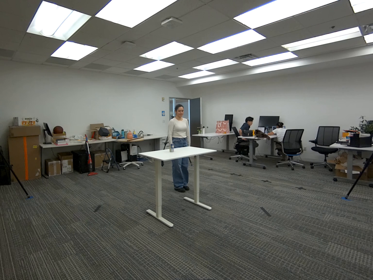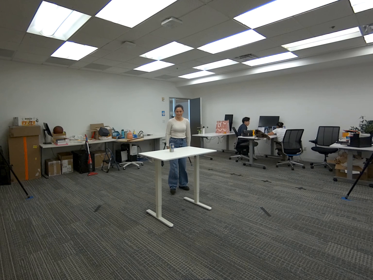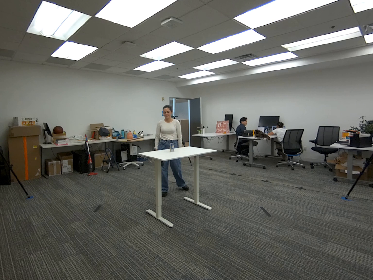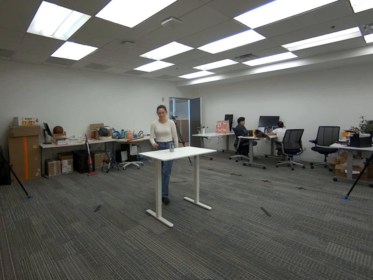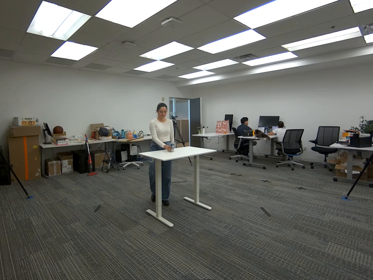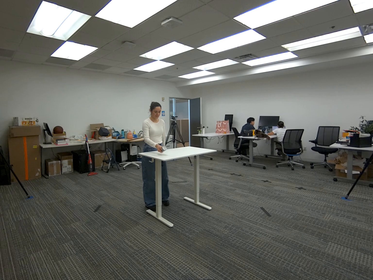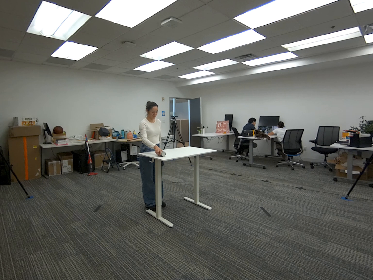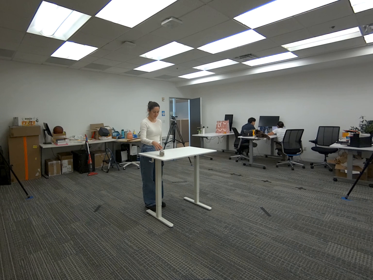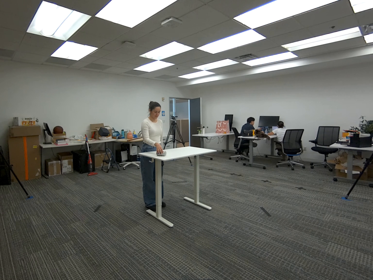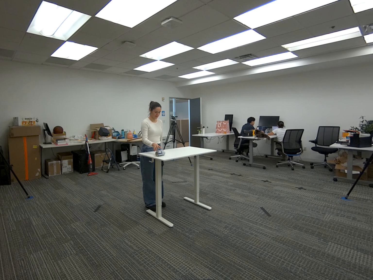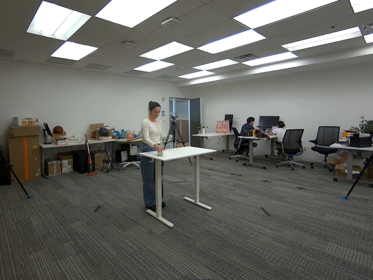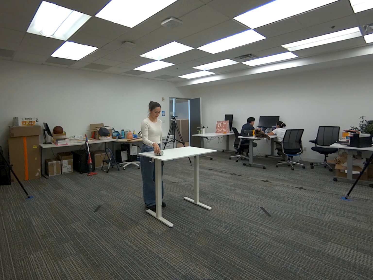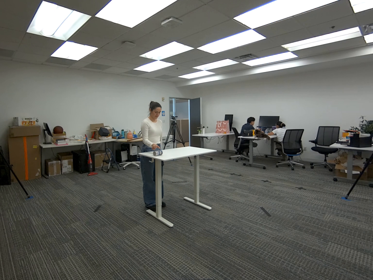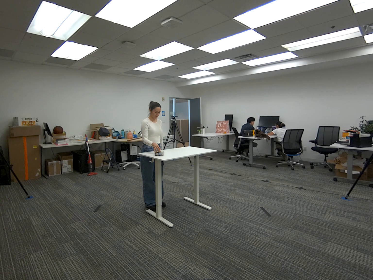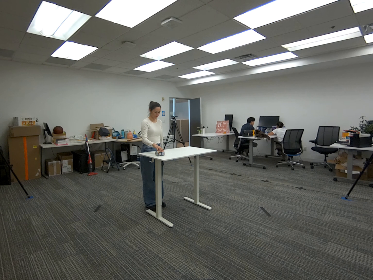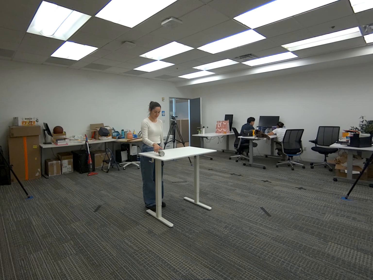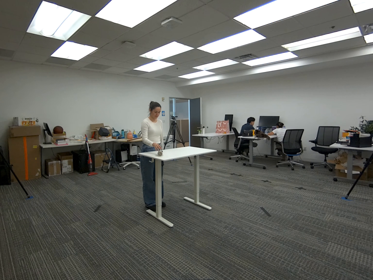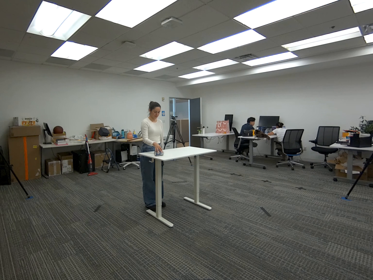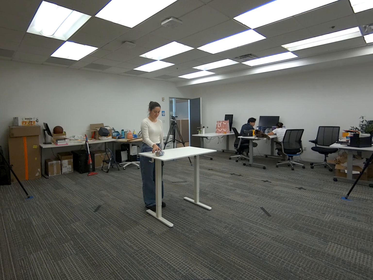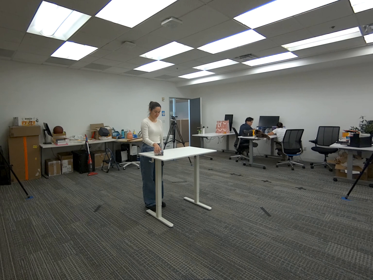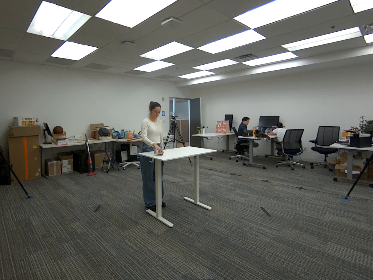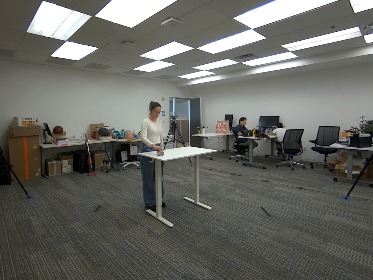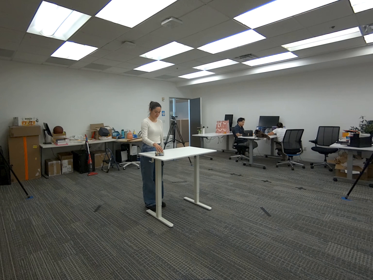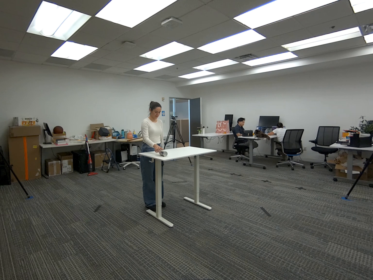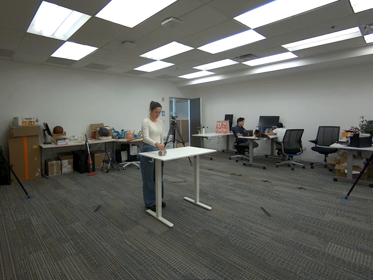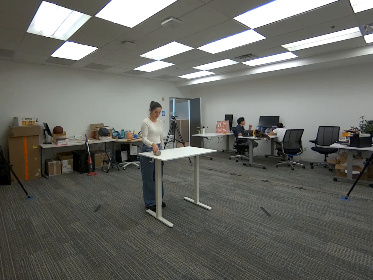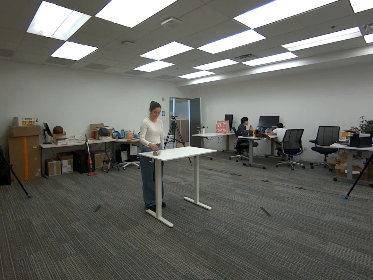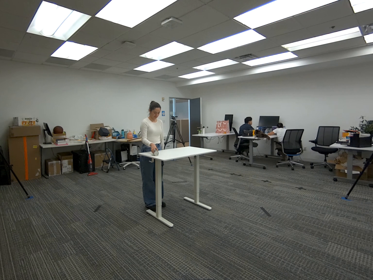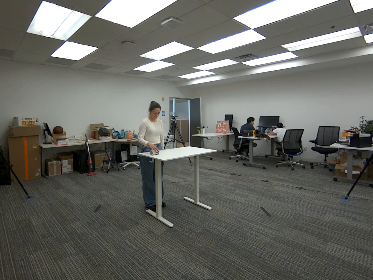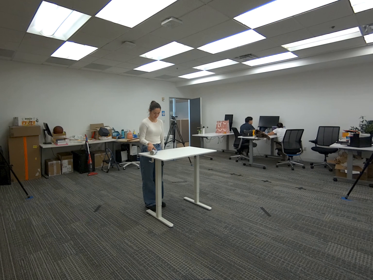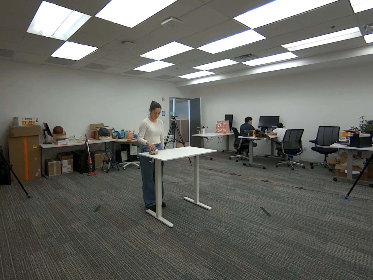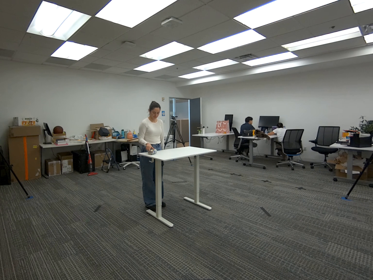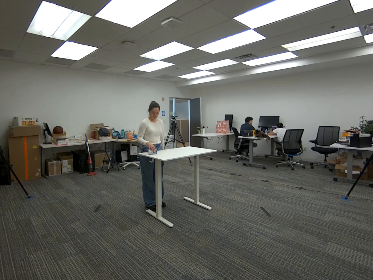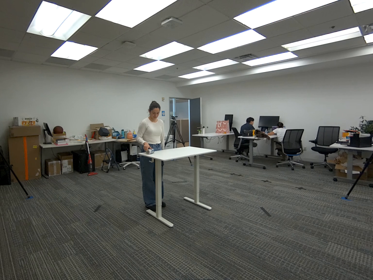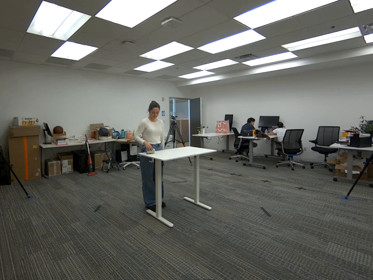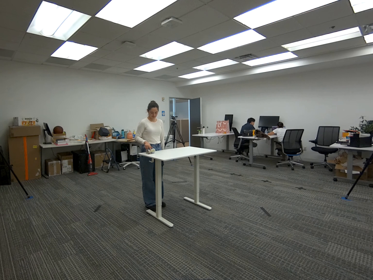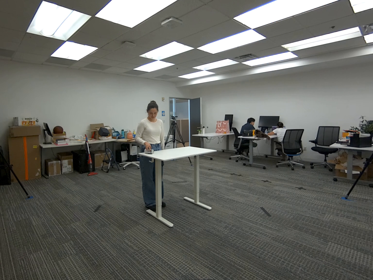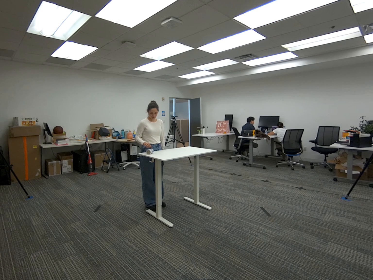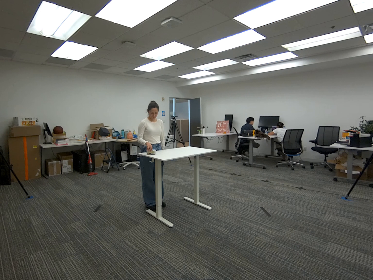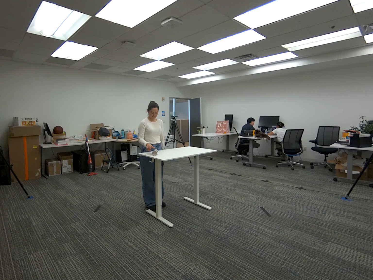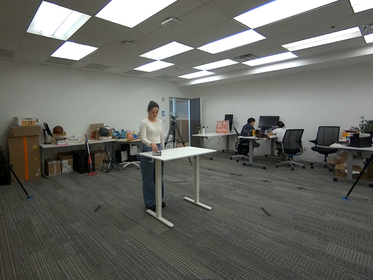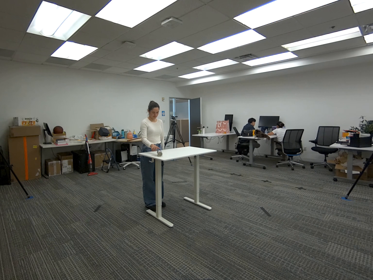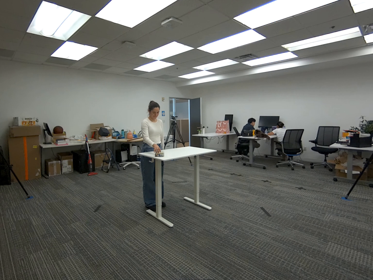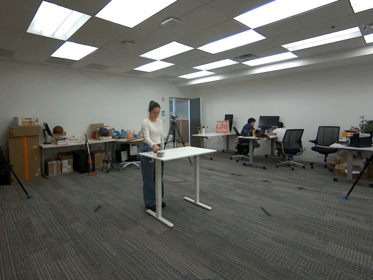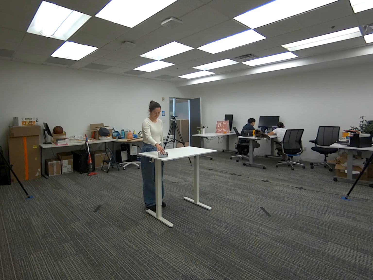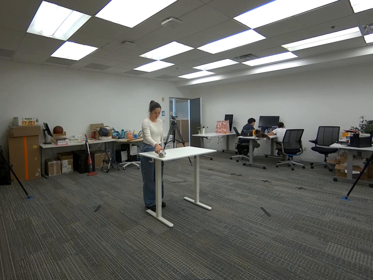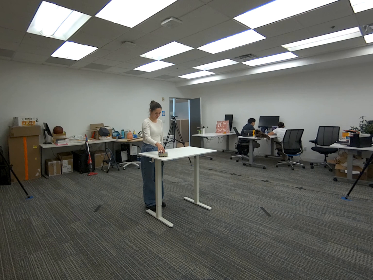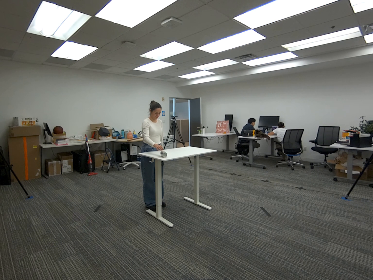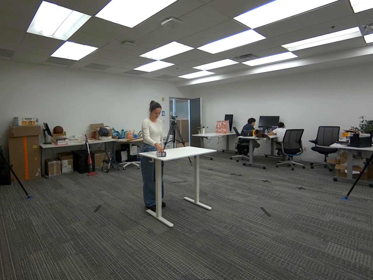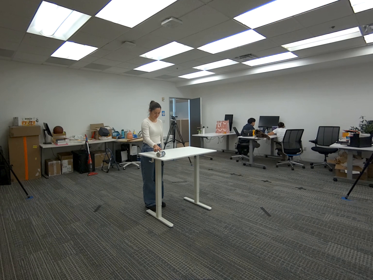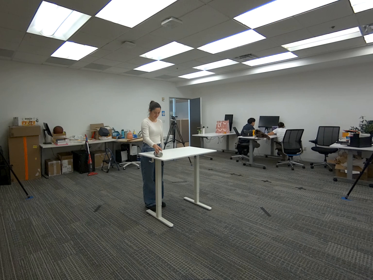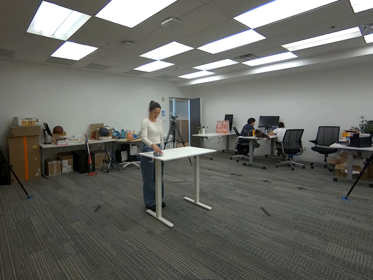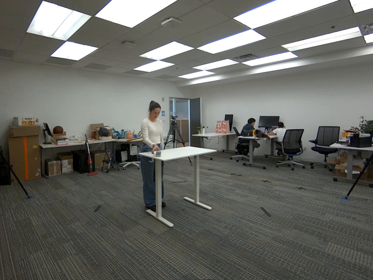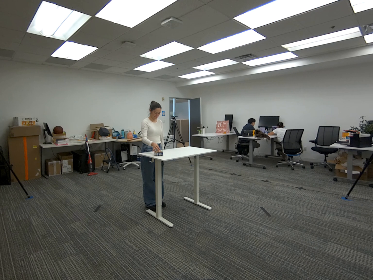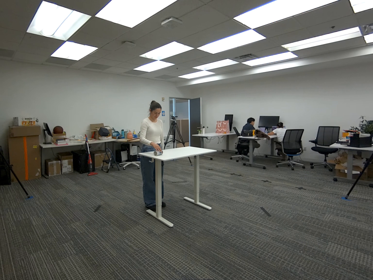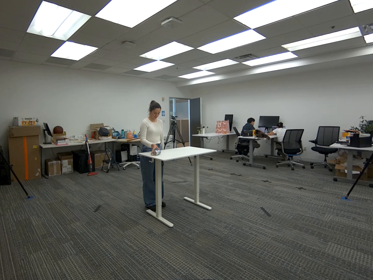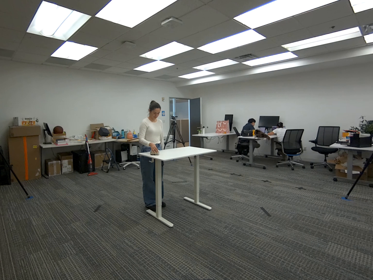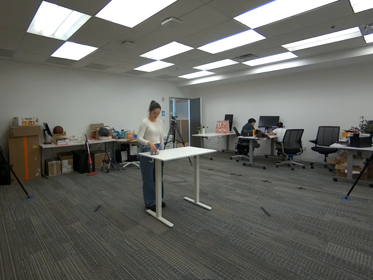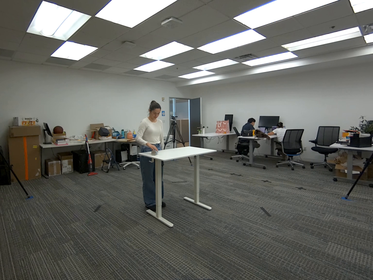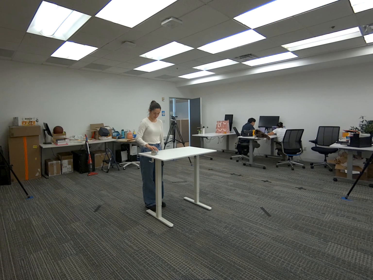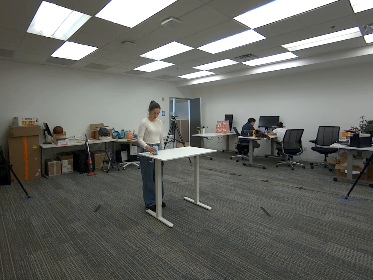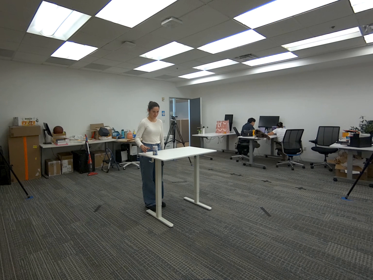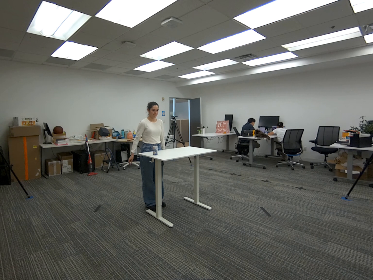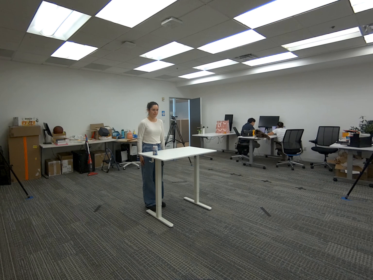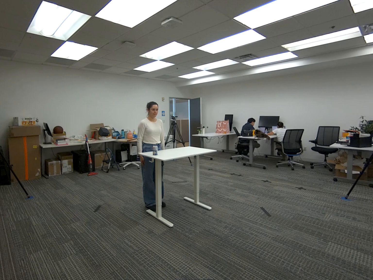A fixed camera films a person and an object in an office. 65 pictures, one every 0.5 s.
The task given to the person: Walk over to the can on the white desk and place on the side and spin the can on the white desk.
